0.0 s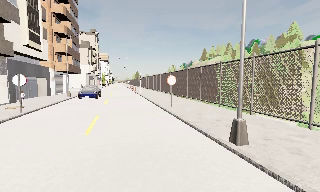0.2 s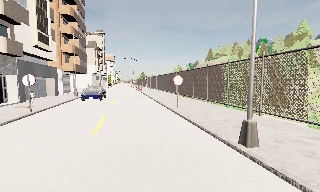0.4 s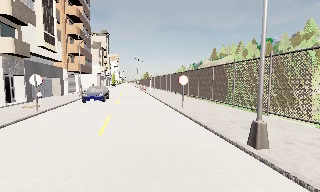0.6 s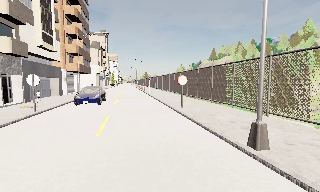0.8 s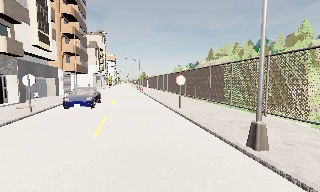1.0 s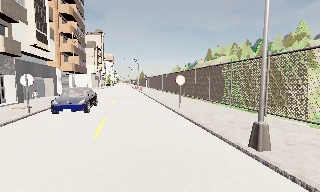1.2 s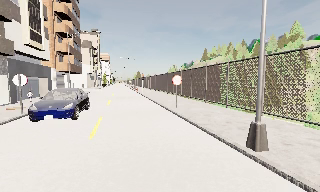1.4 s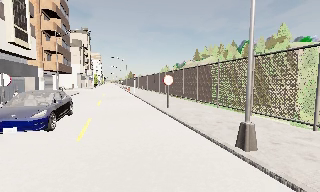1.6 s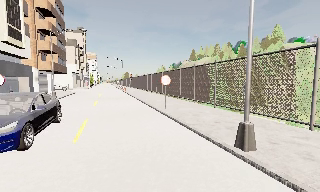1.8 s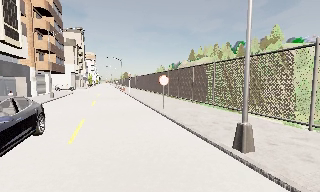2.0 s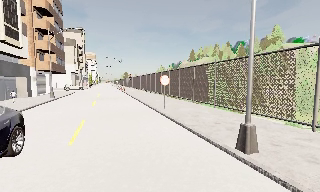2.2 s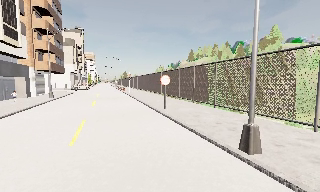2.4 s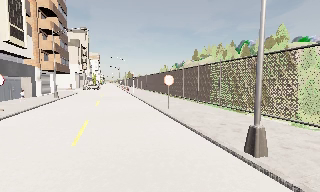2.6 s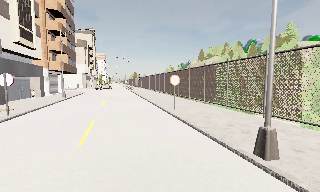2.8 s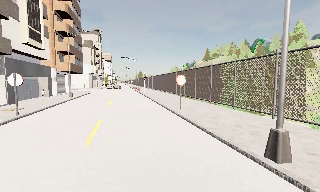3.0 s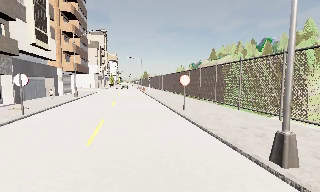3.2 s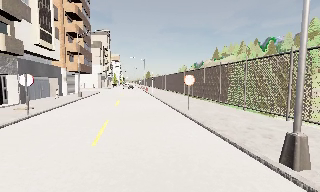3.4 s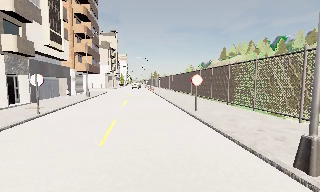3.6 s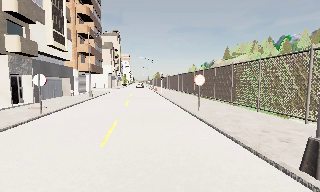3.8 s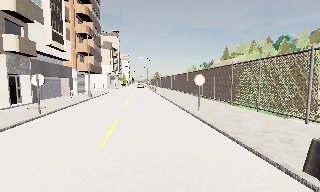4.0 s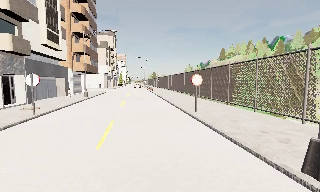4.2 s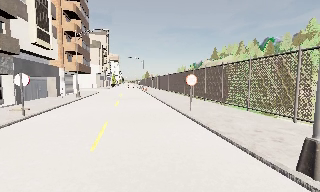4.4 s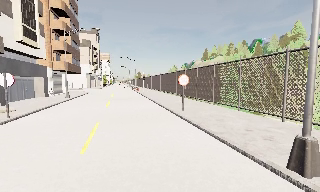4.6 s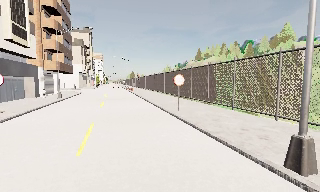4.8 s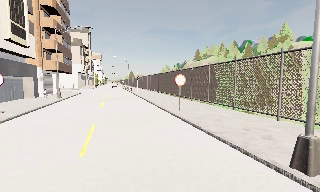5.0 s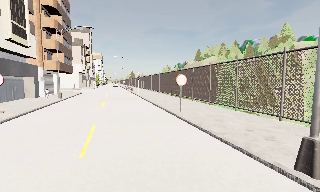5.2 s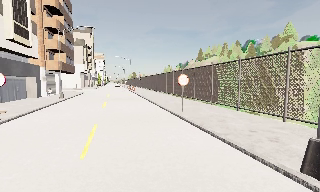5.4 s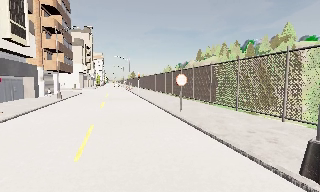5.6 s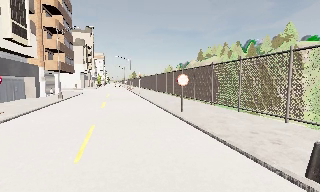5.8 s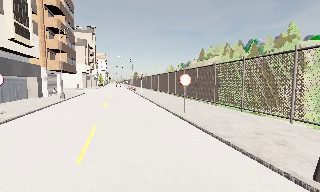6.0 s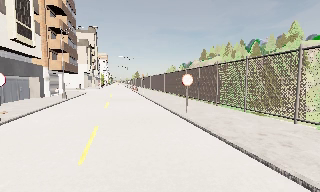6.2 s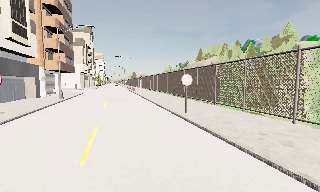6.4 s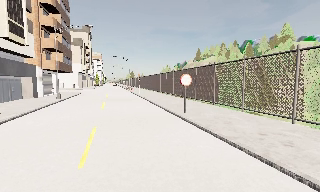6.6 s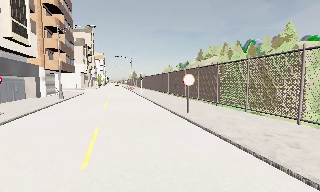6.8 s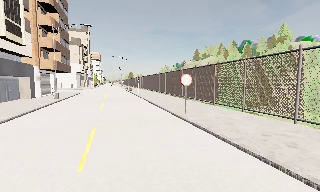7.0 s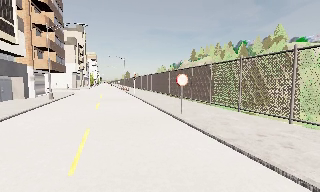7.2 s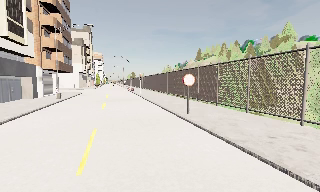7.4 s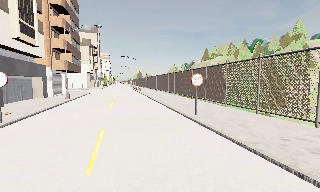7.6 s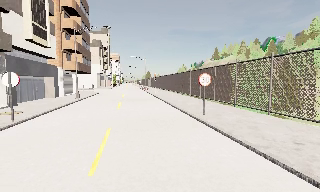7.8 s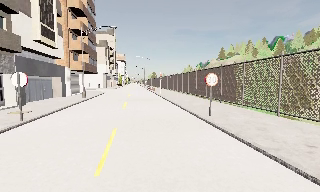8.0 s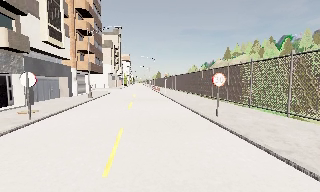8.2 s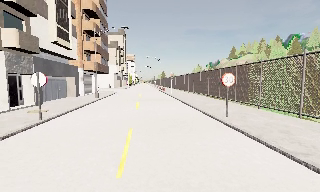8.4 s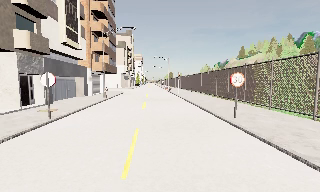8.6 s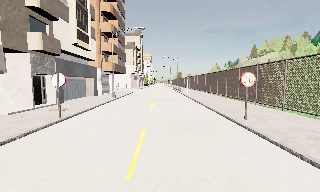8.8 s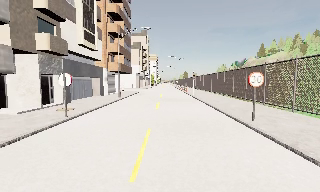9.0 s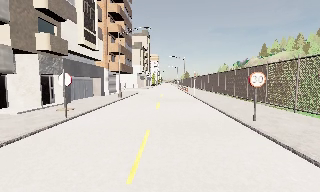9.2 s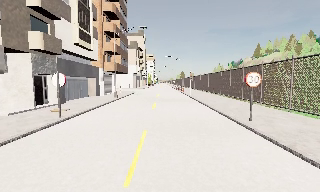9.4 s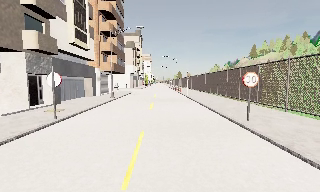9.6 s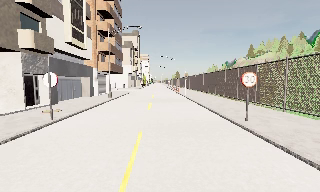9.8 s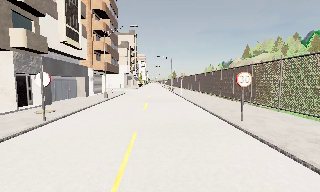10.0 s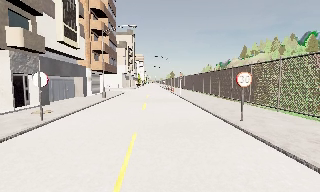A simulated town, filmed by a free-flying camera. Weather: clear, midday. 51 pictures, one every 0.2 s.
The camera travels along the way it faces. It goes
forward.
0.0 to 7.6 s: The camera travels forward and to its left, about 2.5 m, so what stands in front looms larger.
7.6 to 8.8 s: The scene slides to the right, as the camera pans about 15 degrees to its left.
8.8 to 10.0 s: The camera shifts only a little, or ends up much as it began.
The film runs forward here.
